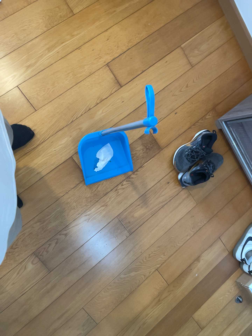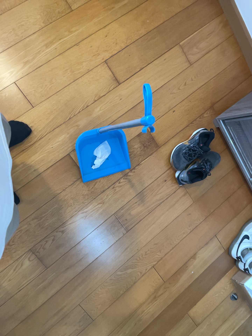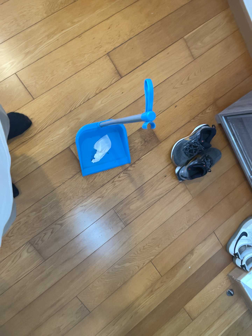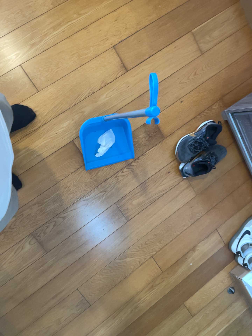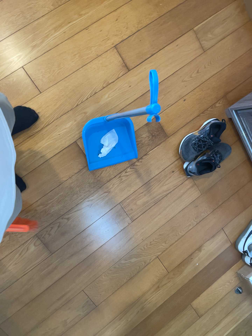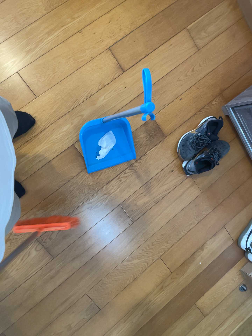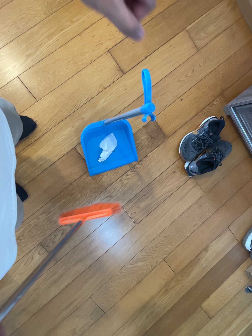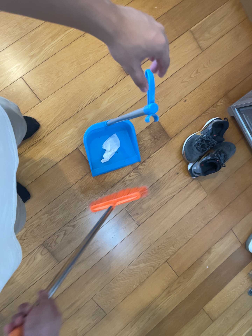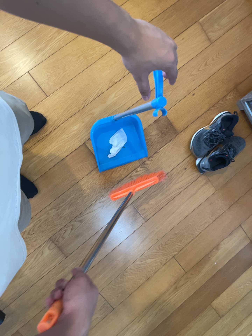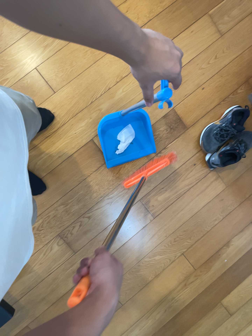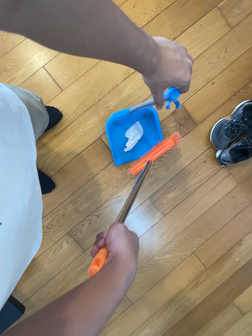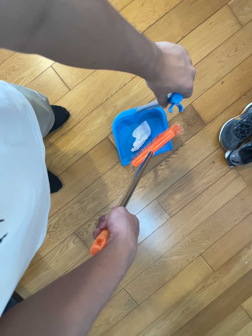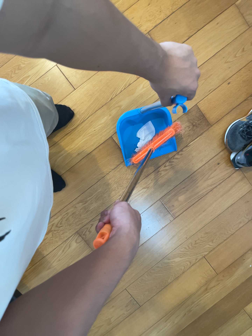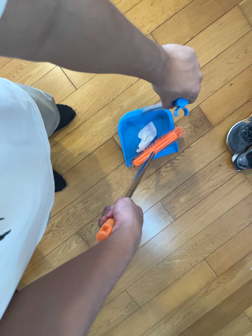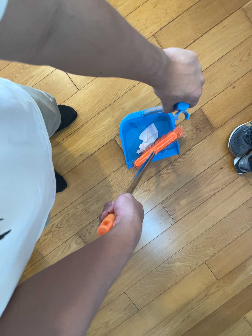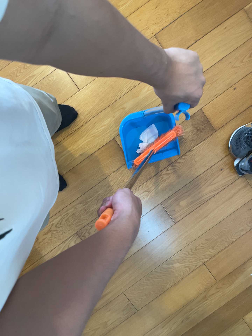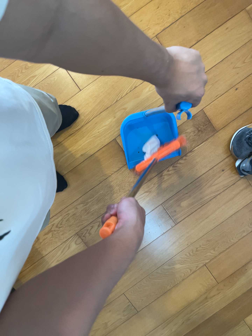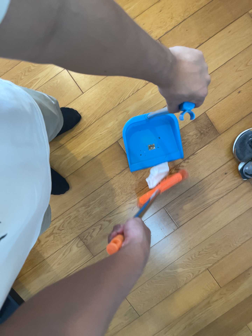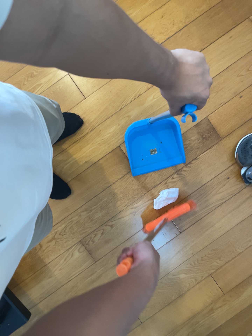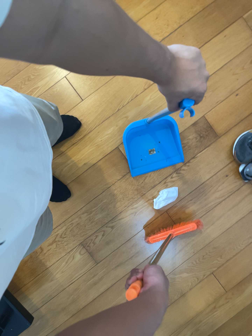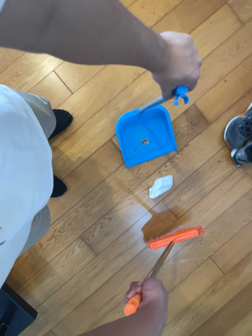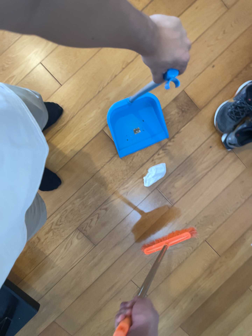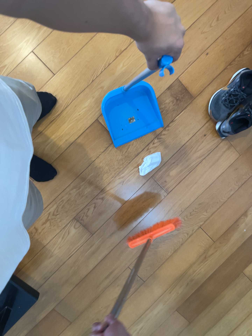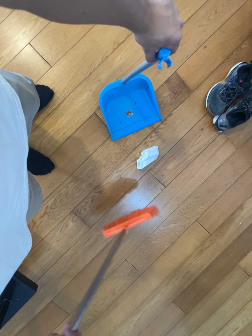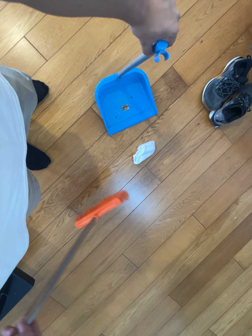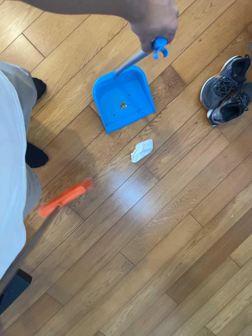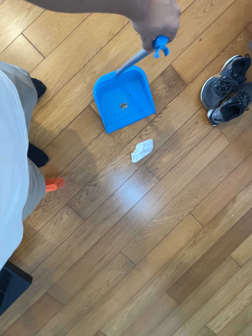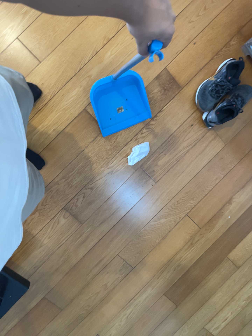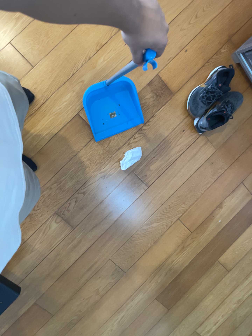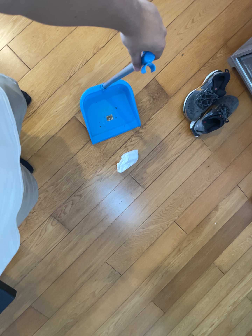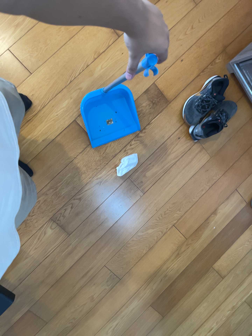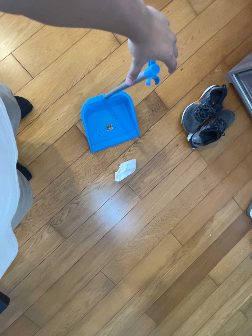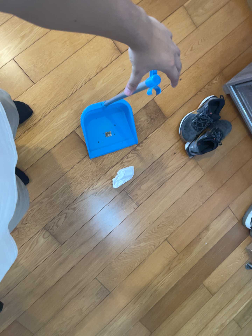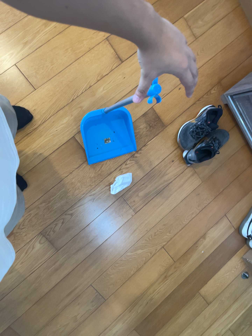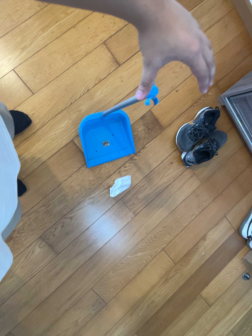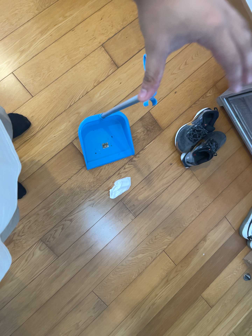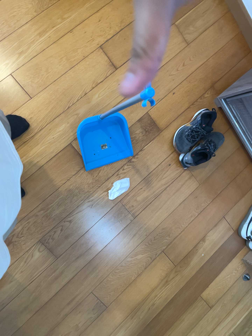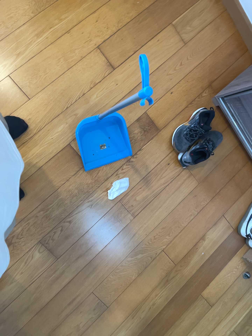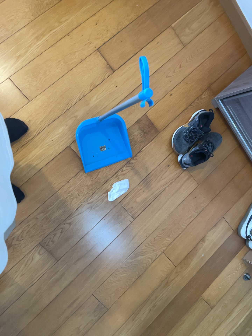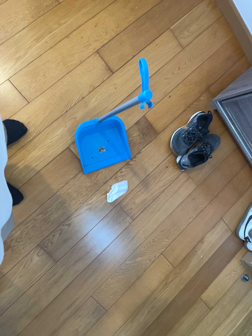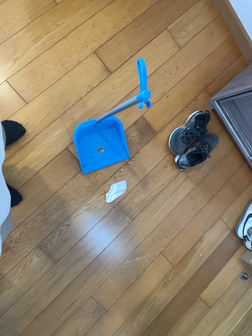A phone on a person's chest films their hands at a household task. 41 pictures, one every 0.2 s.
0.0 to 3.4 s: The camera pans to its left by about 15 degrees. It travels forward and to its right, about 12 cm, so what stands in front looms larger.
3.4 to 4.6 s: The camera rolls about its line of sight by about 10 degrees, and the scene rotates counterclockwise.
4.6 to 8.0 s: The camera travels backward, about 8 cm, so what stands in front gets smaller.
The film runs backward here.
